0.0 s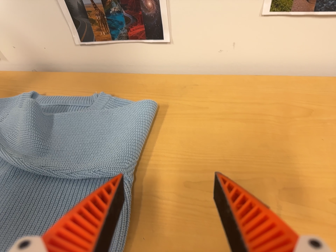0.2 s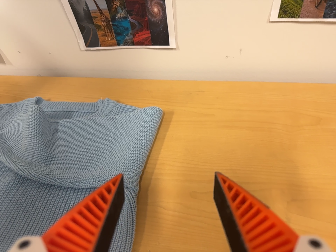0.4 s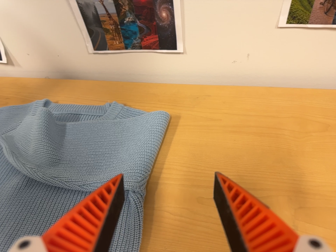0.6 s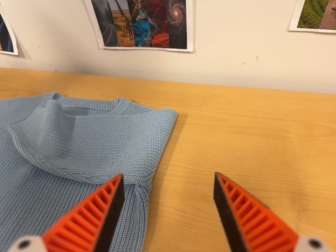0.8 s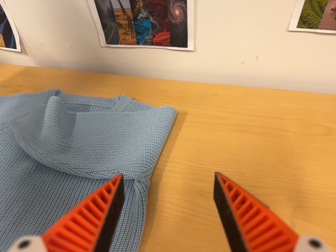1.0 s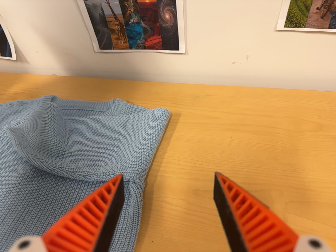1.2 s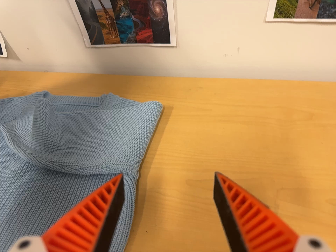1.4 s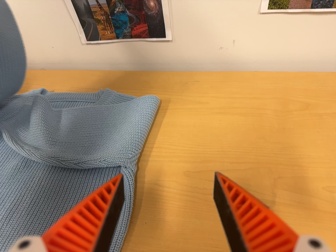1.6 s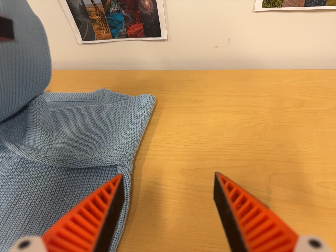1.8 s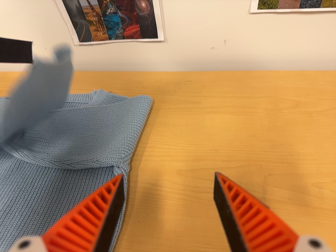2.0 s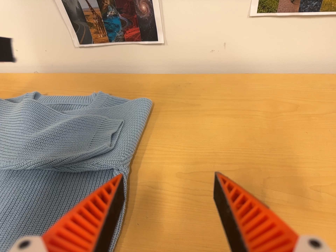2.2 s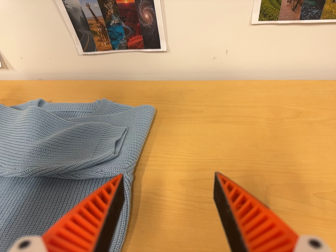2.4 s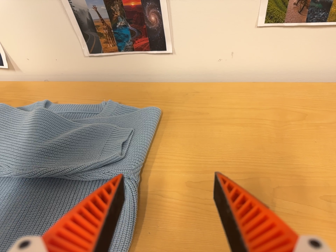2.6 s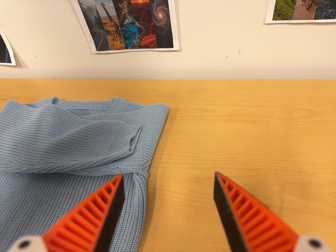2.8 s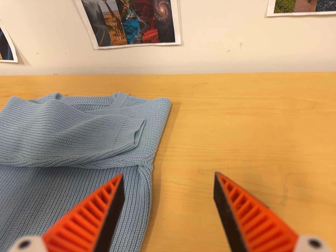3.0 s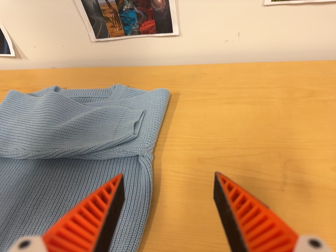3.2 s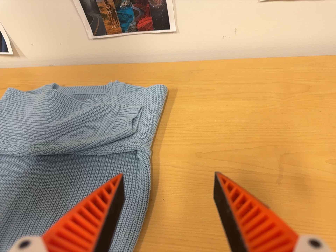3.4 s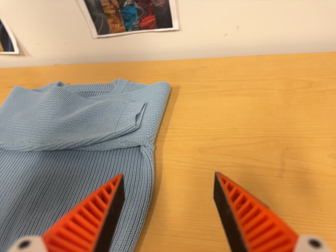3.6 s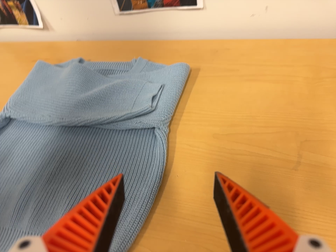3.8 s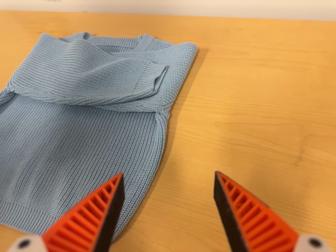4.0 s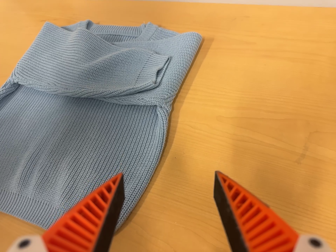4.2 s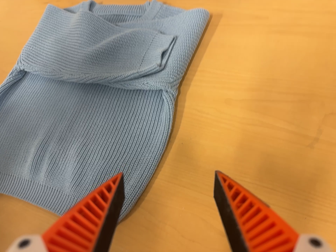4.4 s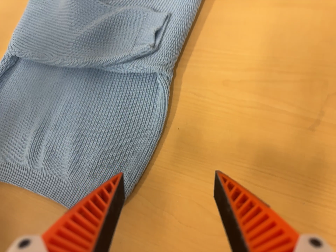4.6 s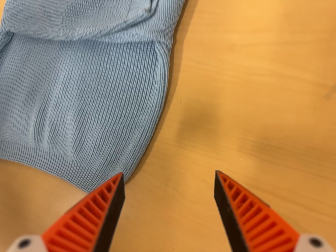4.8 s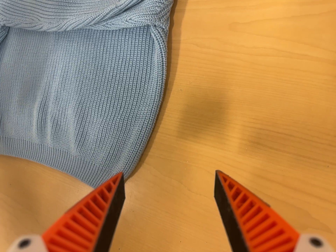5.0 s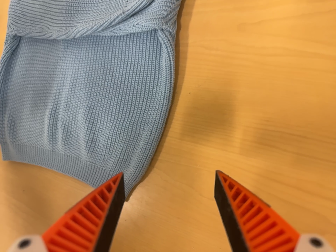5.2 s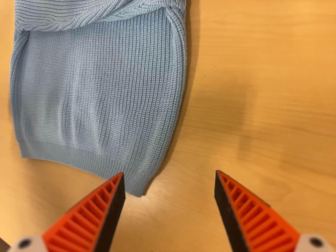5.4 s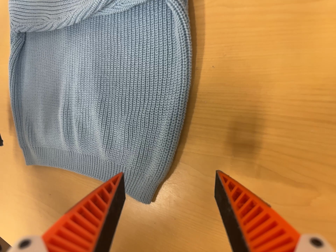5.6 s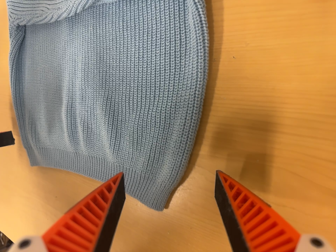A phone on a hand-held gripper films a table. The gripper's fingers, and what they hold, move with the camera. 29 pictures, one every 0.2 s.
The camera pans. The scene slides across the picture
to the right.
The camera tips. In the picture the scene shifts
upward.
0.0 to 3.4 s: The camera travels backward, about 7 cm, so what stands in front gets smaller.
3.4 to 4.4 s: The camera pans to its left by about 15 degrees. It travels to its right and toward the top of its view, about 10 cm. Its aim tips toward the bottom of its view by about 25 degrees, and the scene shifts upward.
4.4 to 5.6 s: The camera swings to its left by about 20 degrees, and the scene slides to the right. It travels forward, about 14 cm, so what stands in front looms larger. Its aim tips toward the bottom of its view by about 15 degrees, and the scene shifts upward. It rolls about its line of sight by about 15 degrees, and the scene rotates counterclockwise.
The film runs forward here.
